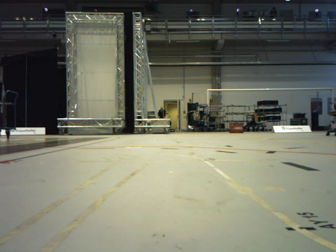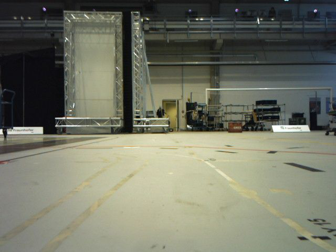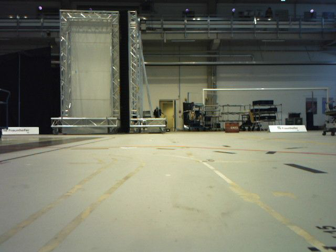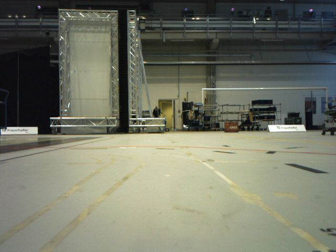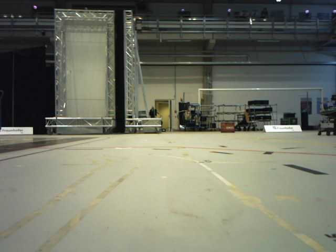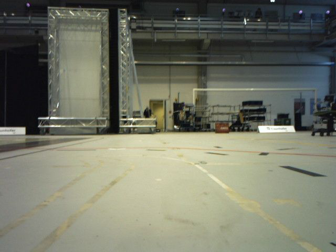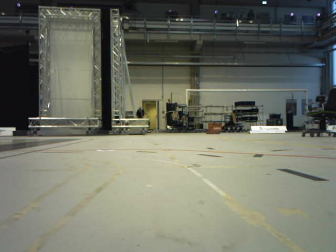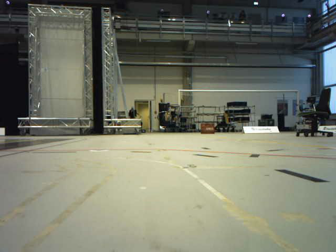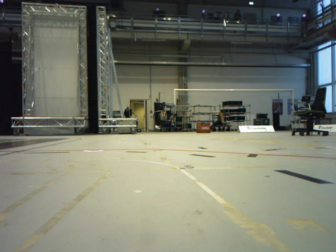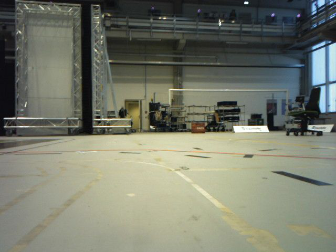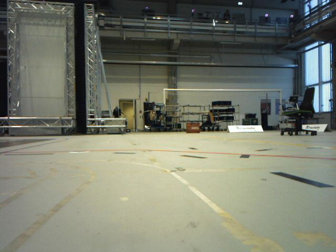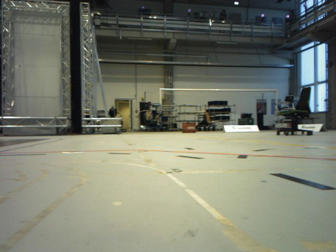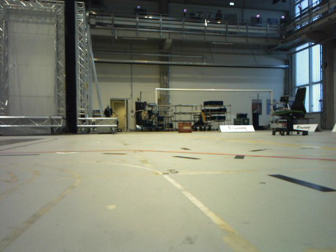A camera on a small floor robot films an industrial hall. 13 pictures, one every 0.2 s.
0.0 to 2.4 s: The scene slides to the left, as the camera pans about 10 degrees to its right. It travels forward, about 0.5 m, so what stands in front looms larger.
The film runs forward here.
